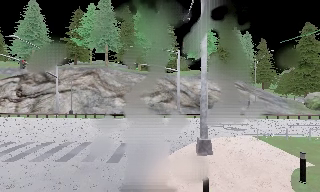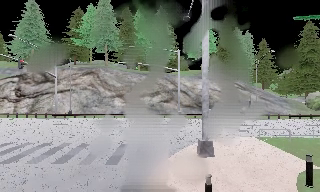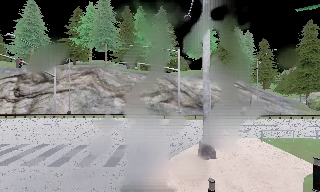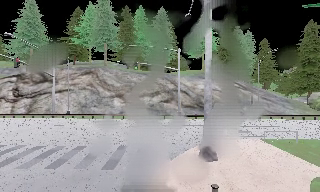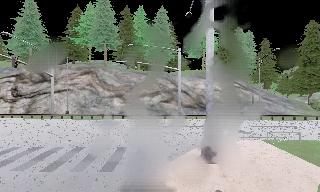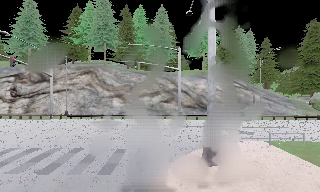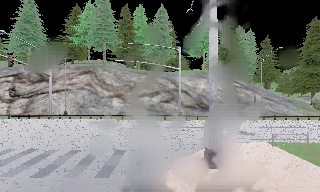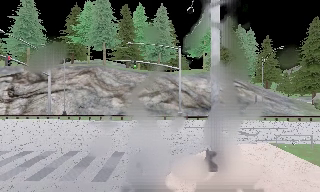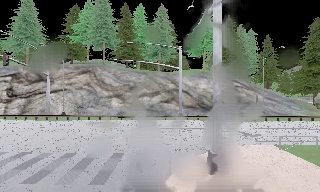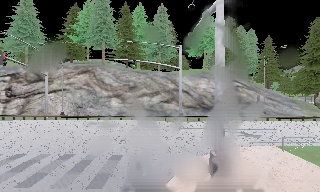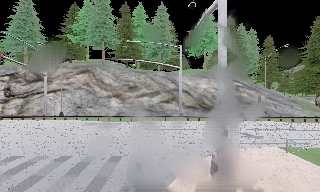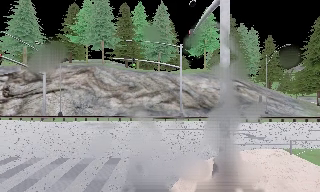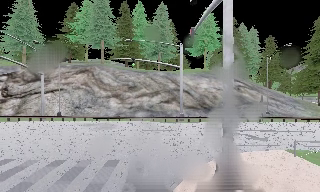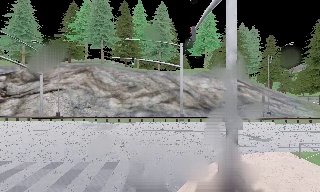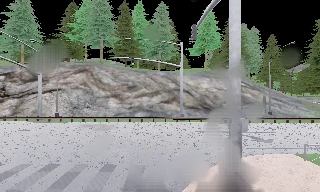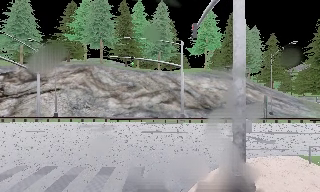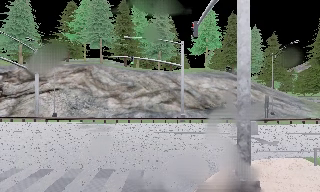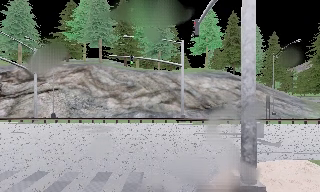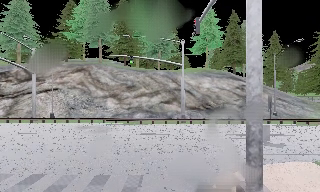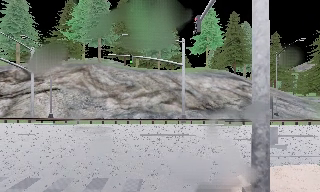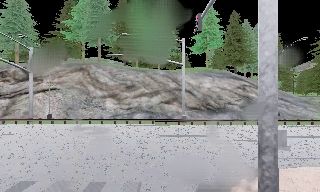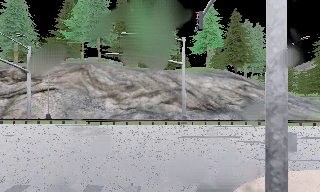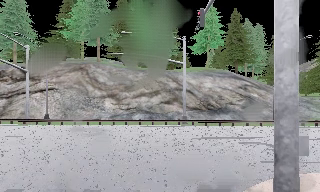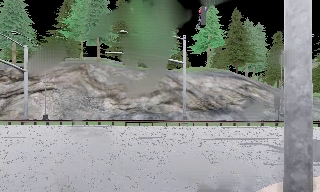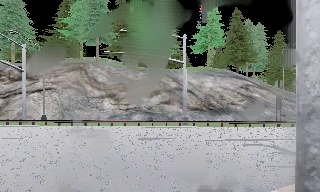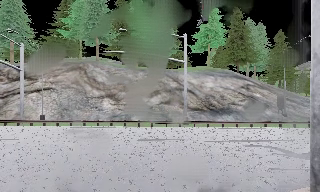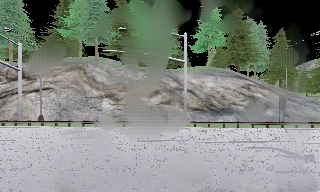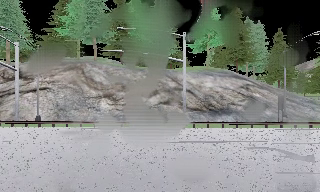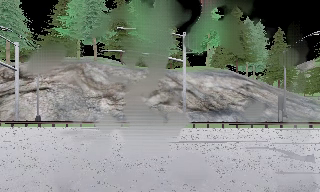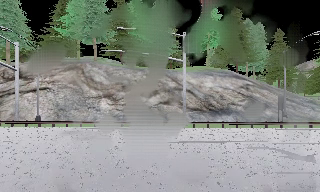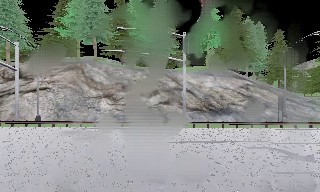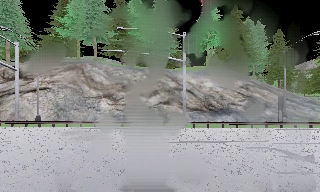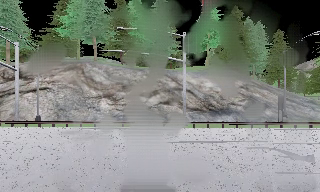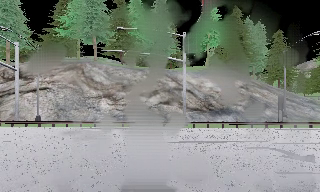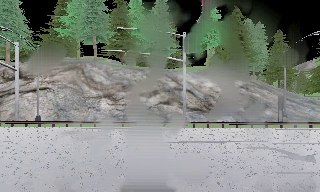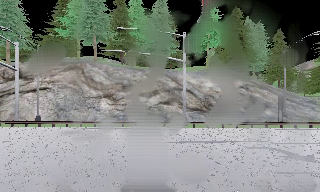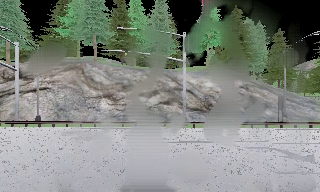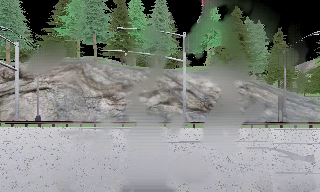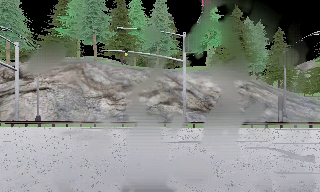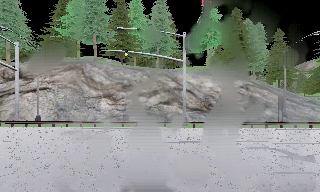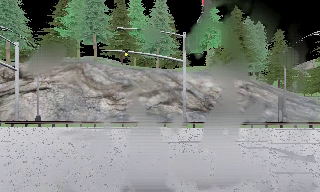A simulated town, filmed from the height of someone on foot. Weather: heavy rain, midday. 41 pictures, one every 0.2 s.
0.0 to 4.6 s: The camera travels forward, about 4.5 m, so what stands in front looms larger.
4.6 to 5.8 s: The camera travels forward, about 0.5 m, so what stands in front looms larger. It loses speed.
5.8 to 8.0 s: The camera keeps its place and its aim.
The film runs forward here.
